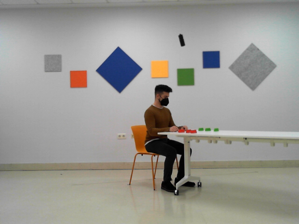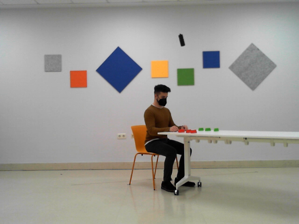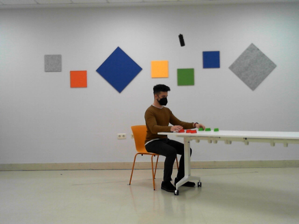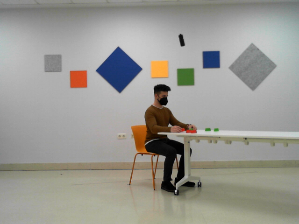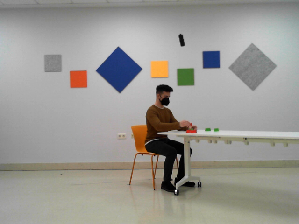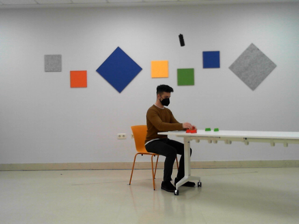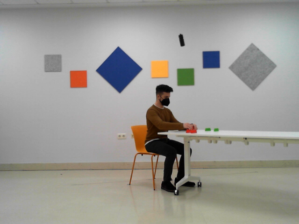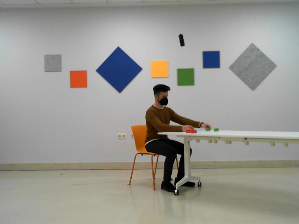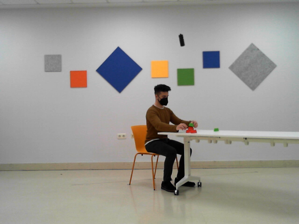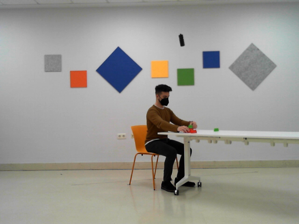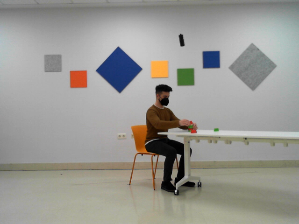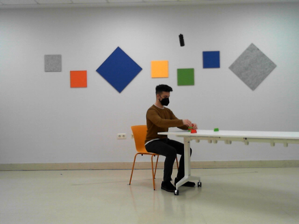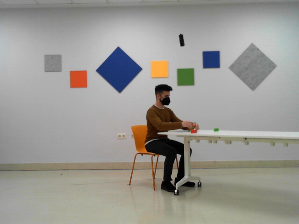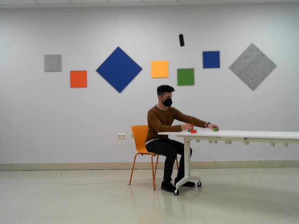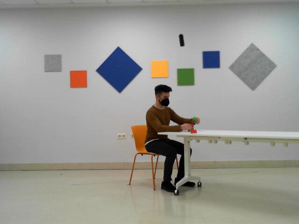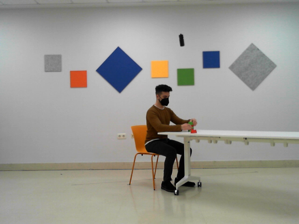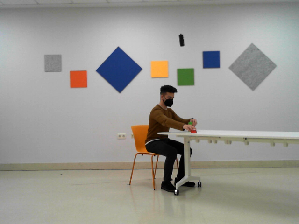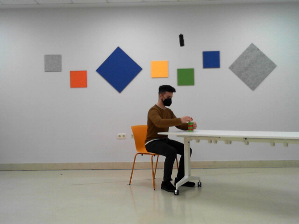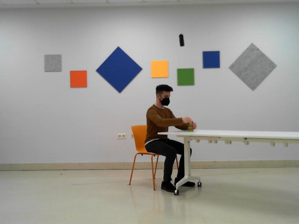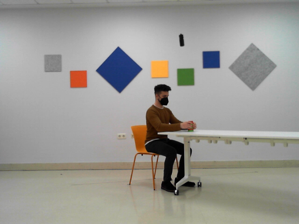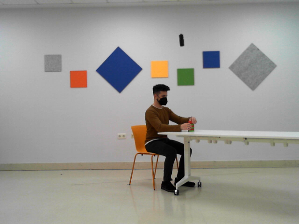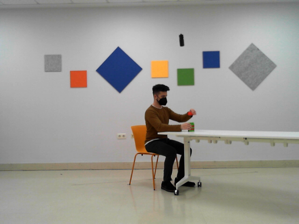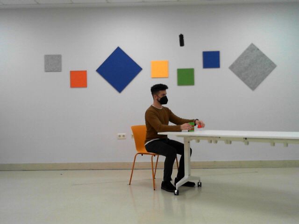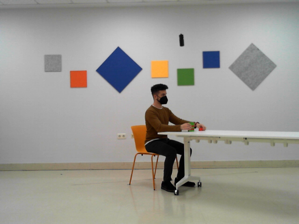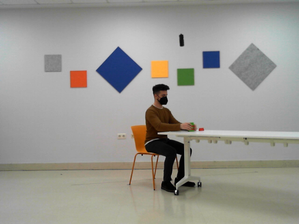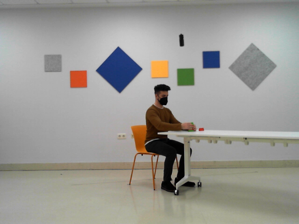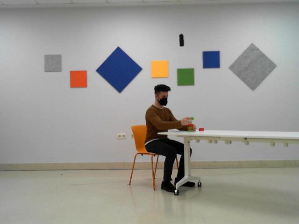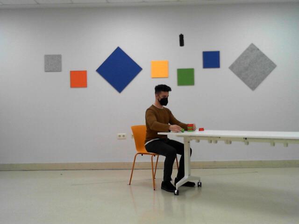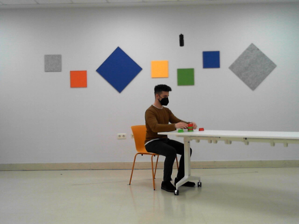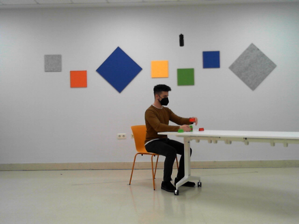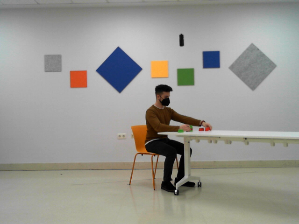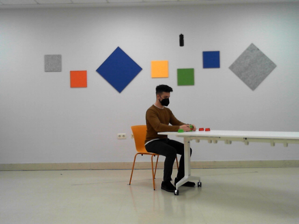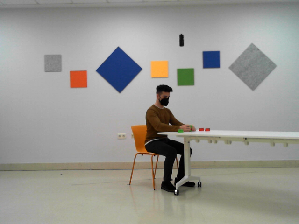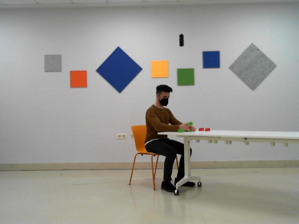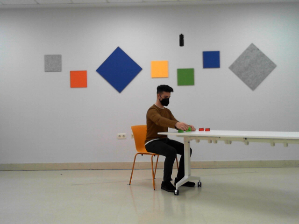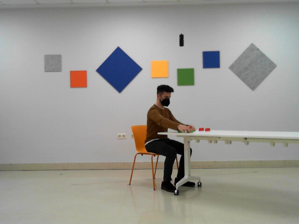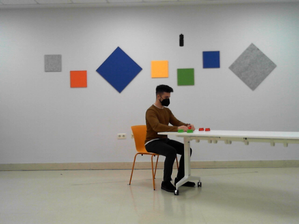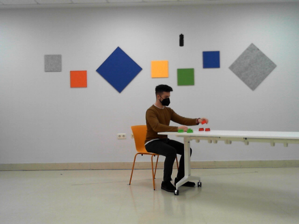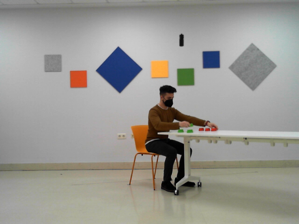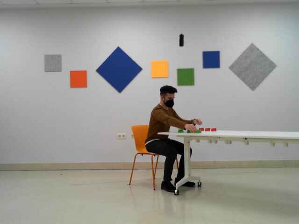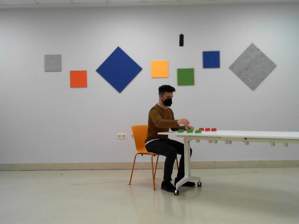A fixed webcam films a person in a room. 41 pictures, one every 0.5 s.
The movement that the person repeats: Assemble and disassemble a 6-piece LEGO tower.
